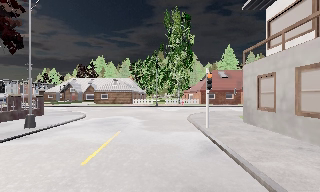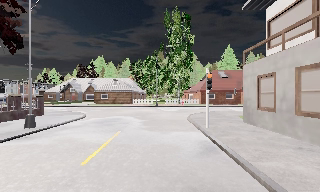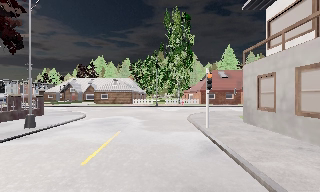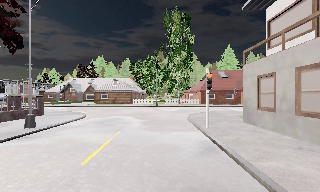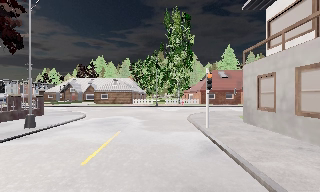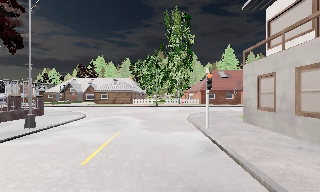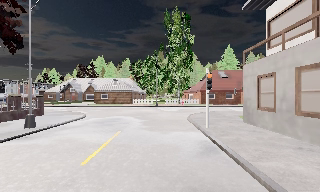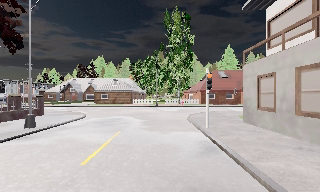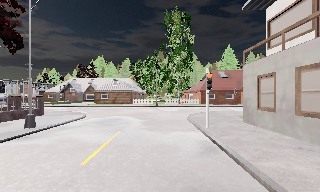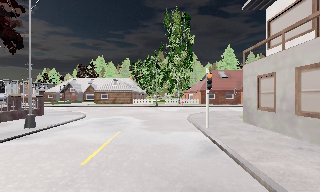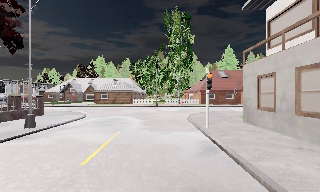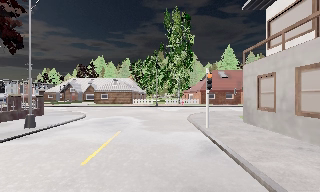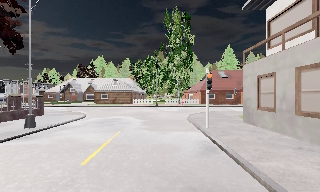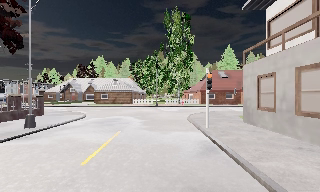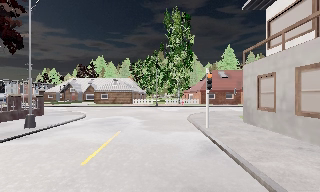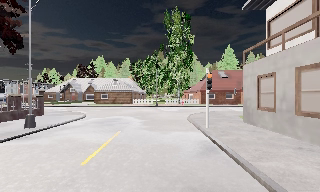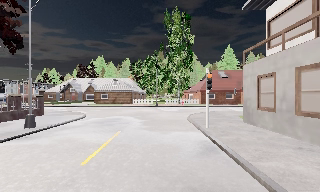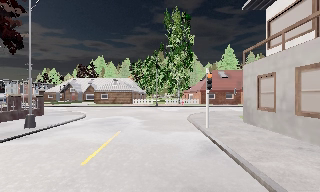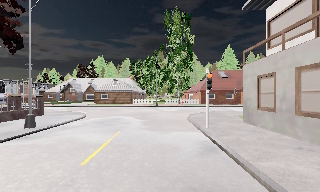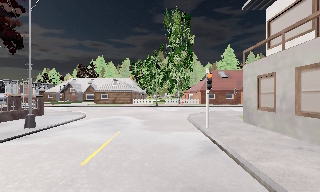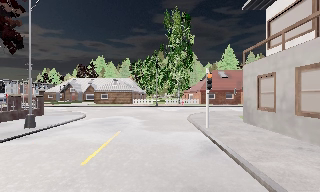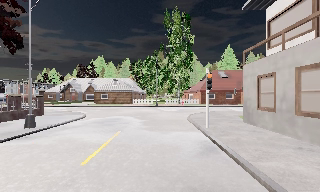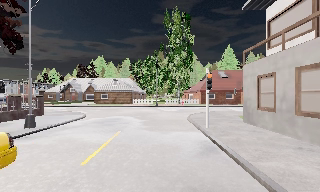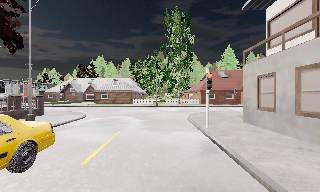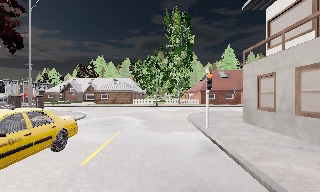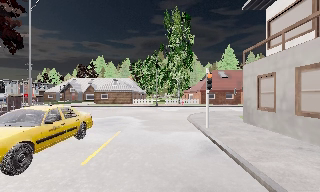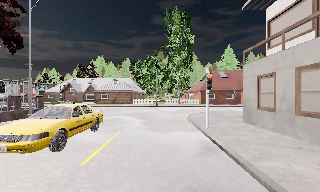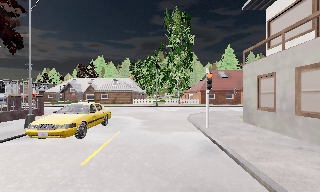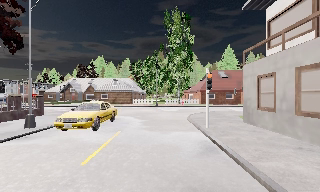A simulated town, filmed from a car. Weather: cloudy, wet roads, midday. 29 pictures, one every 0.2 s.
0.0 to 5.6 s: The camera keeps its place and its aim.
The film runs backward here.
